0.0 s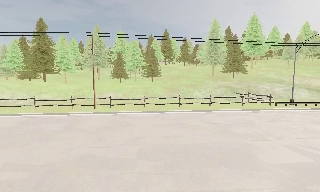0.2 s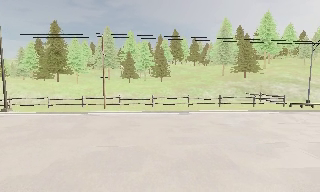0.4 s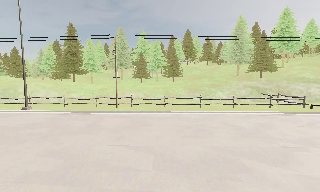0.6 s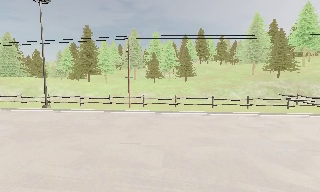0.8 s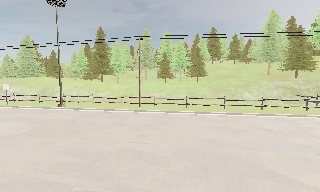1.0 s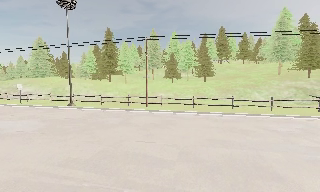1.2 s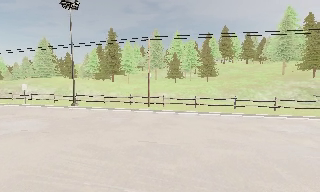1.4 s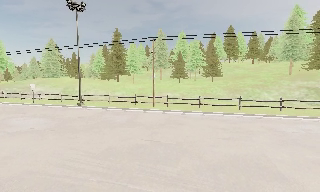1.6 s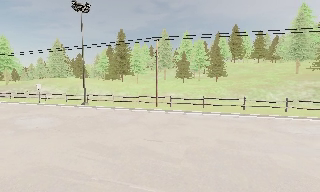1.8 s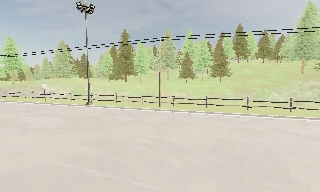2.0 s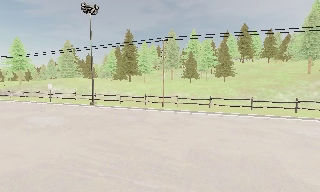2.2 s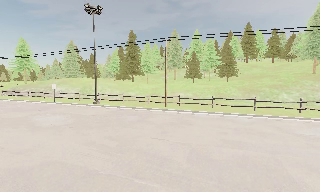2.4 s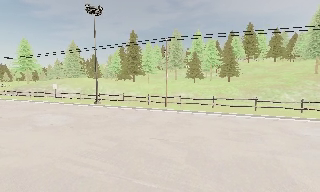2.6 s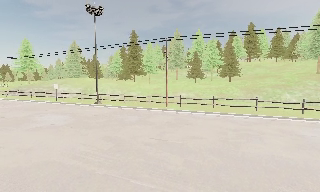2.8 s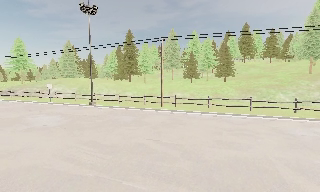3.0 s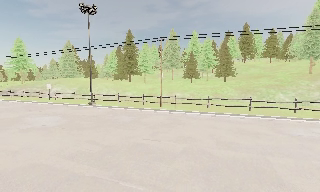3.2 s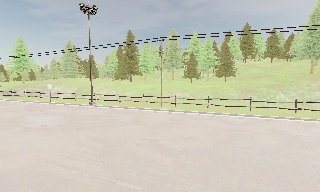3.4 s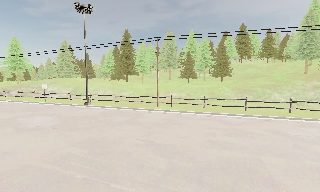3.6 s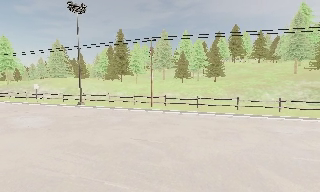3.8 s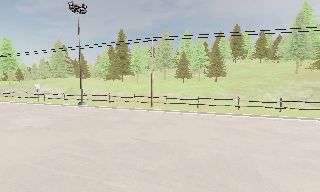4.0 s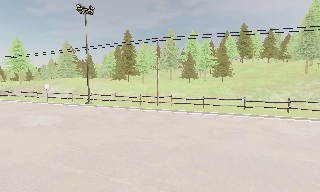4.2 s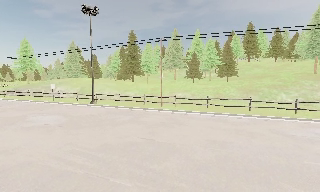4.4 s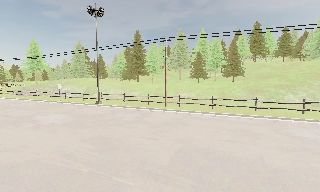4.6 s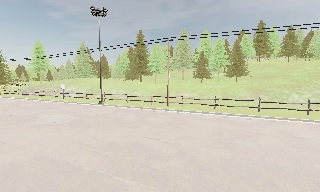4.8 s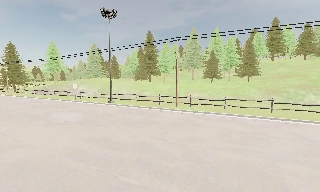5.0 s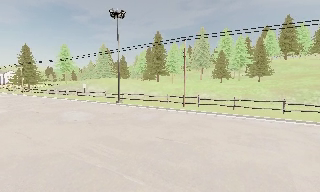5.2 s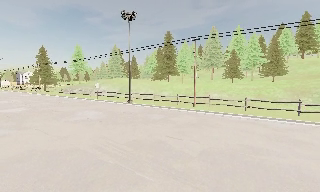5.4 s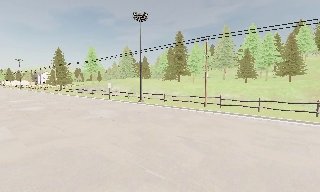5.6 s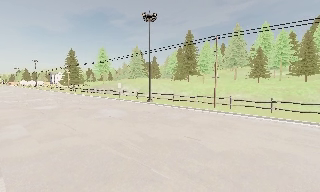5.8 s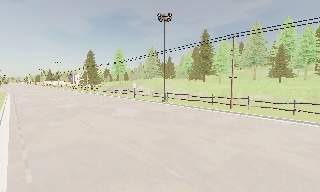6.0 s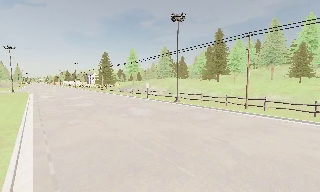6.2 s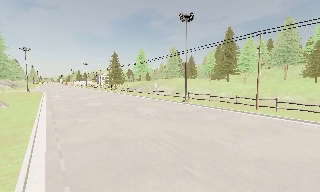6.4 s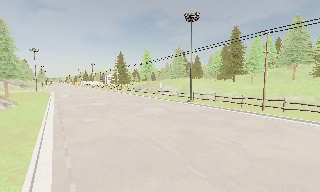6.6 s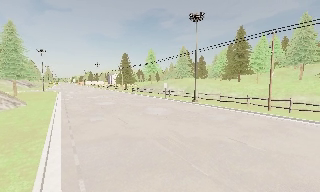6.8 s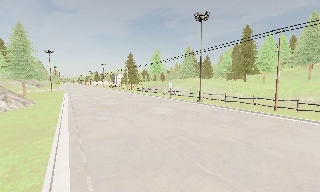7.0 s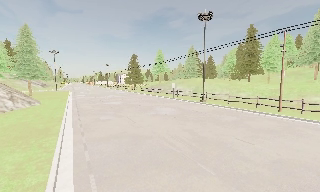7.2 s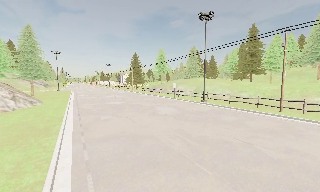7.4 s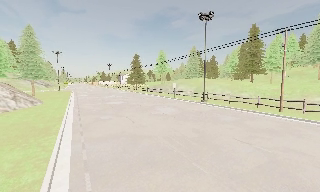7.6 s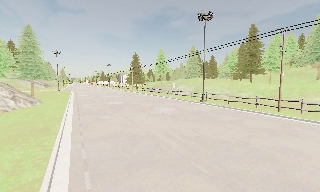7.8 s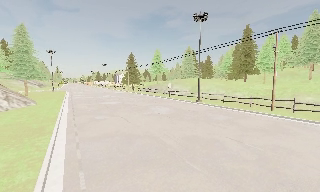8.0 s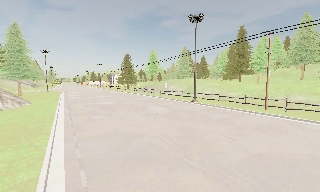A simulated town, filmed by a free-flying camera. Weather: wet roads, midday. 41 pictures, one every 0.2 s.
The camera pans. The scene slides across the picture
to the right.
The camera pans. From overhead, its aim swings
counterclockwise.
0.0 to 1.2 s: The camera pans to its left, which is counterclockwise from overhead, by about 20 degrees.
1.2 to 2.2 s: The camera shifts only a little, or ends up much as it began.
2.2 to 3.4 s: The camera travels to its right, about 0.5 m, so close, fixed things drift to the left.
3.4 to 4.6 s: The camera shifts only a little, or ends up much as it began.
4.6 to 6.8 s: The scene slides to the right, as the camera pans about 35 degrees to its left. It travels backward, about 1 m.
6.8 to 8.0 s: The camera shifts only a little, or ends up much as it began.
The film runs backward here.
